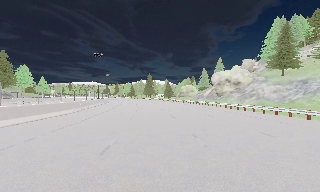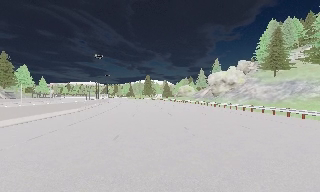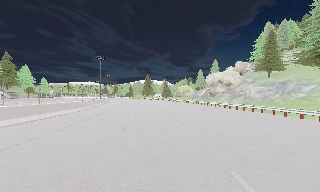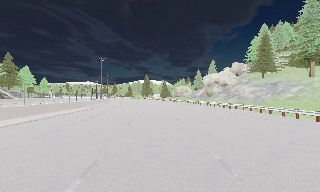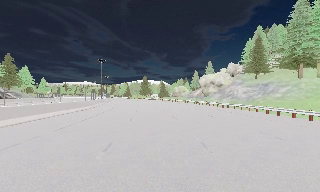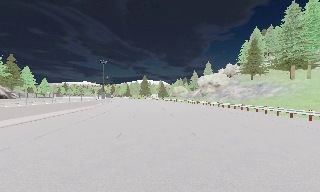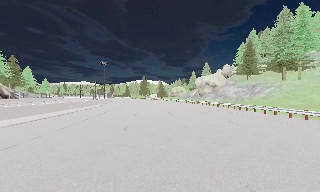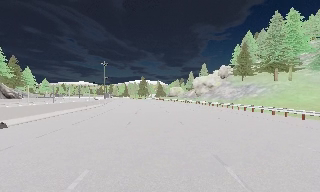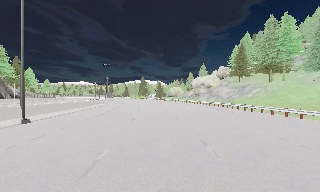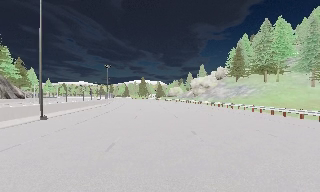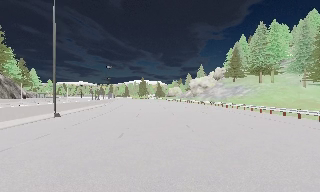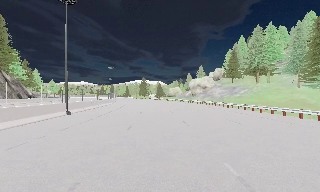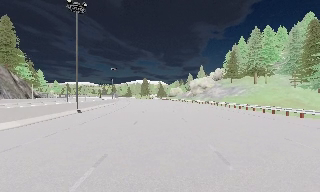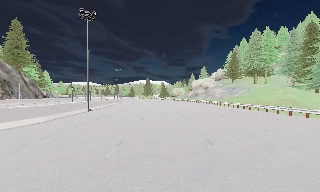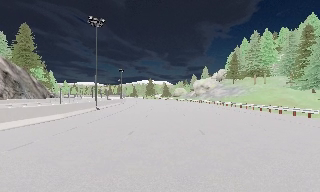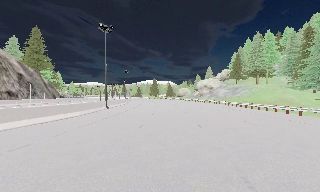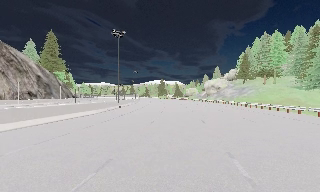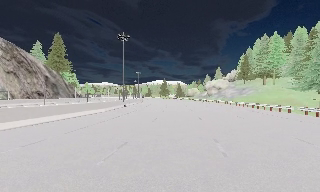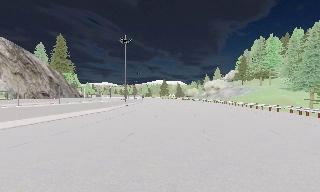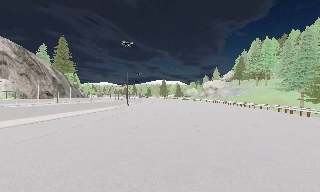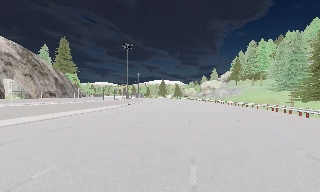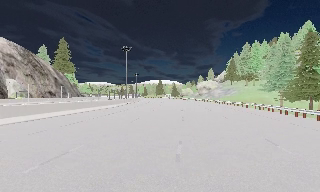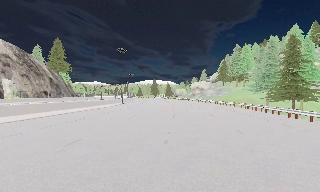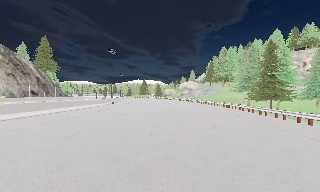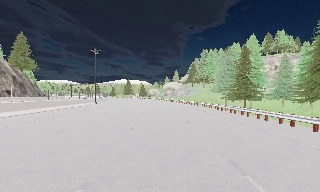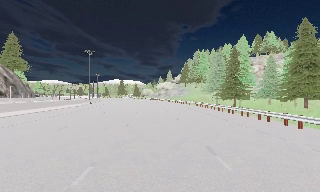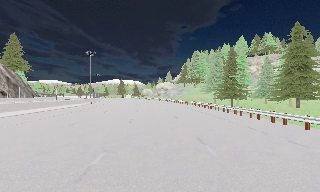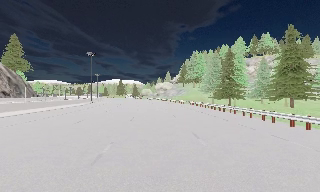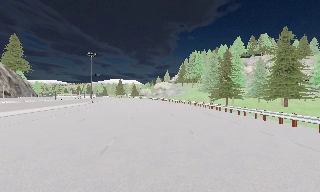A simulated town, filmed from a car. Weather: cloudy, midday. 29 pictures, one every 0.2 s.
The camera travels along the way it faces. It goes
backward.
0.0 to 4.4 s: The camera travels backward, about 35 m, so what stands in front gets smaller.
4.4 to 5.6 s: The camera pans to its right, which is clockwise from overhead, by about 10 degrees. It travels backward, about 6 m, so what stands in front gets smaller. It loses speed.
The film runs backward here.
